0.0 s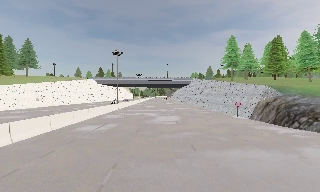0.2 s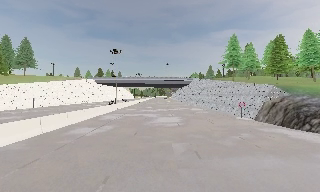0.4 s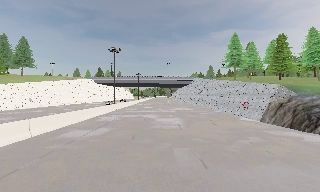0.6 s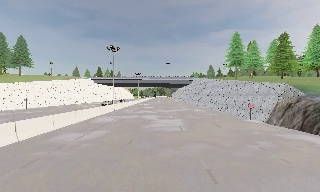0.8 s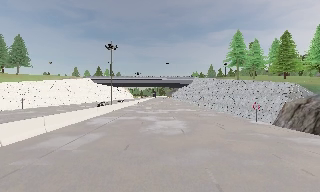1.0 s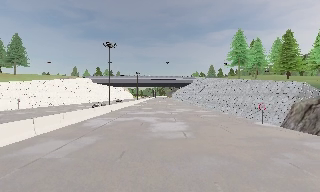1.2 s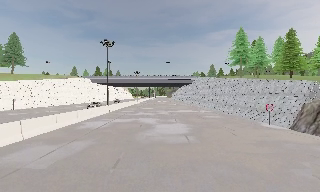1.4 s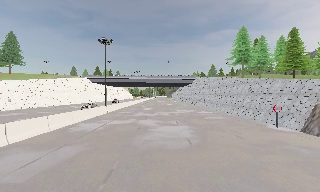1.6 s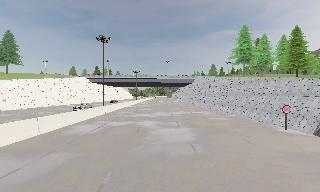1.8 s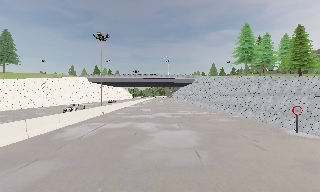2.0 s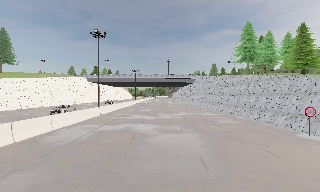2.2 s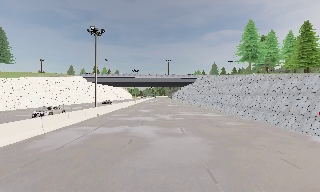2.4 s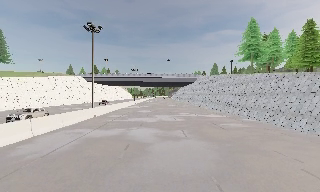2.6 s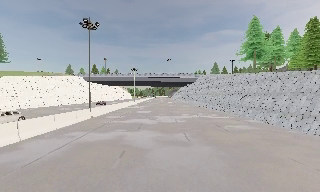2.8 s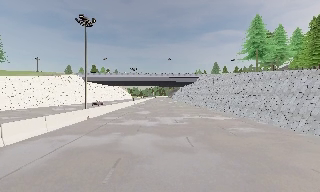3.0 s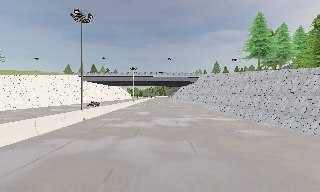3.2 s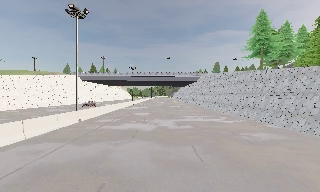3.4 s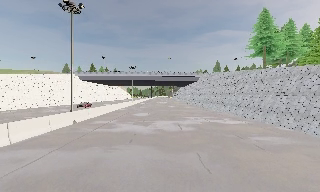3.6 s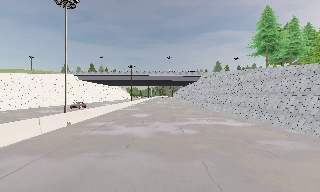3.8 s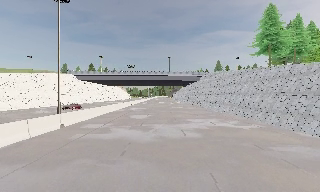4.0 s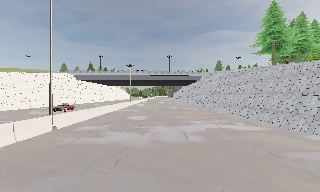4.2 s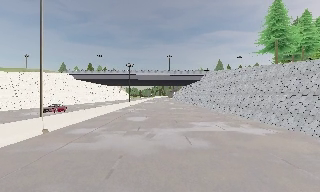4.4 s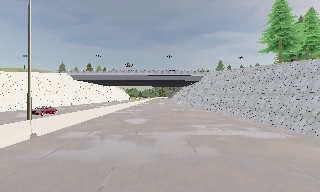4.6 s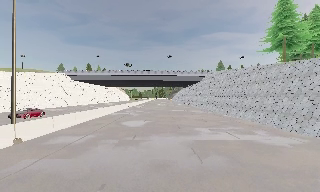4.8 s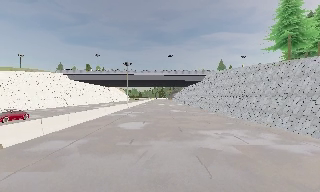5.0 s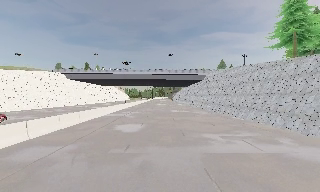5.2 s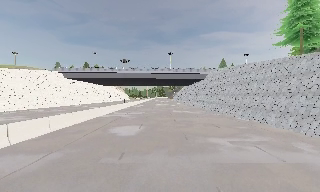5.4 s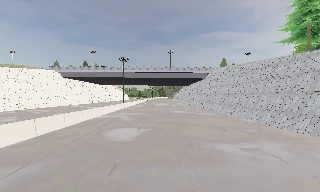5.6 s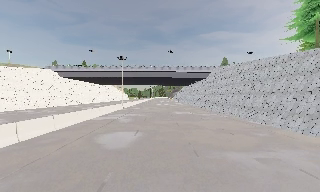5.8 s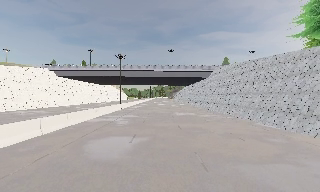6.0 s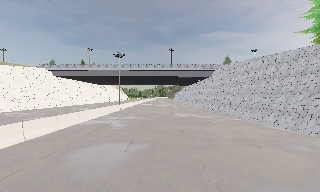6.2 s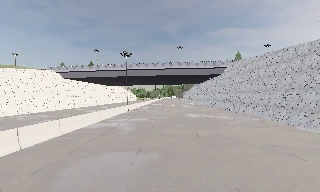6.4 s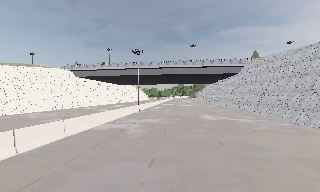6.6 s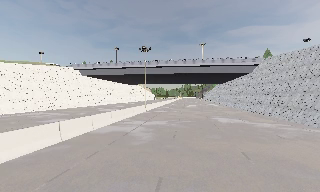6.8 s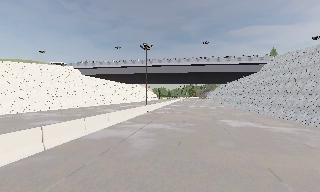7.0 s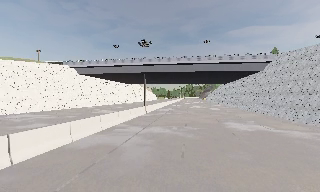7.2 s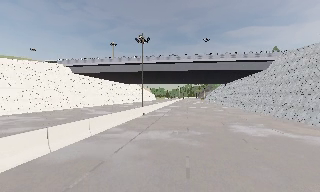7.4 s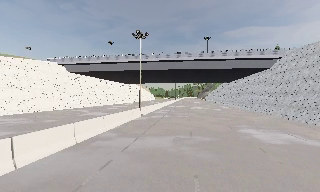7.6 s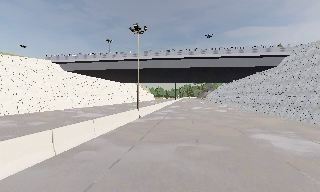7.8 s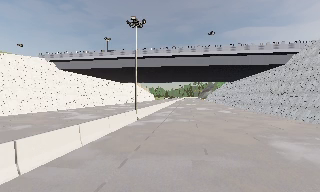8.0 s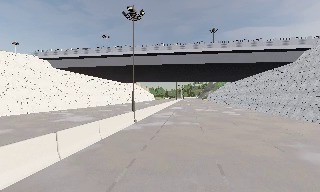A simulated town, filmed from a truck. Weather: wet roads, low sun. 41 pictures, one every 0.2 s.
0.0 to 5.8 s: The camera travels forward, about 30 m, so what stands in front looms larger.
5.8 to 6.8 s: The scene slides to the right, as the camera pans about 10 degrees to its left. It travels forward, about 8 m, so what stands in front looms larger.
6.8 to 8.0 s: The camera travels forward, about 11 m, so what stands in front looms larger.
The film runs forward here.
